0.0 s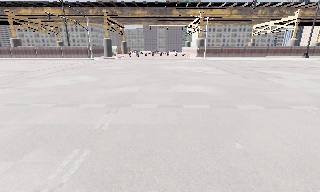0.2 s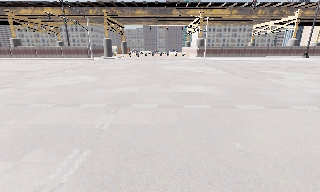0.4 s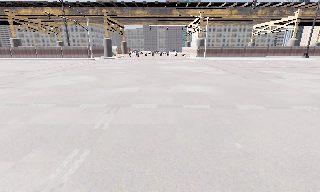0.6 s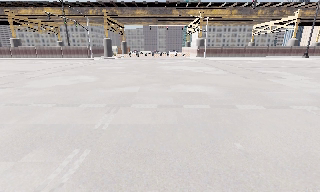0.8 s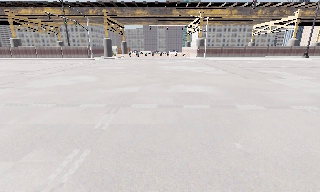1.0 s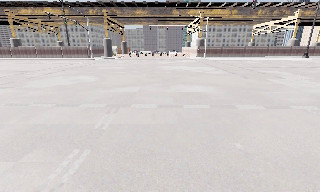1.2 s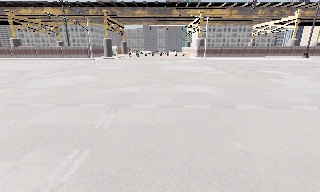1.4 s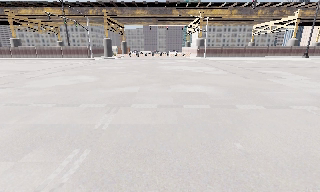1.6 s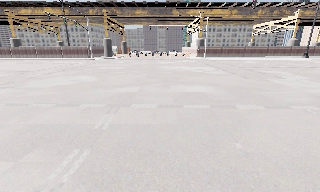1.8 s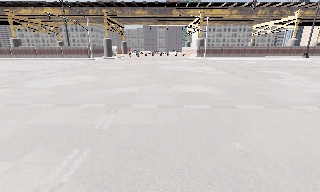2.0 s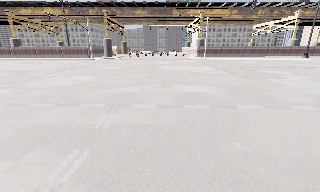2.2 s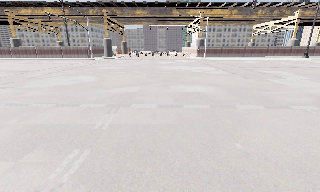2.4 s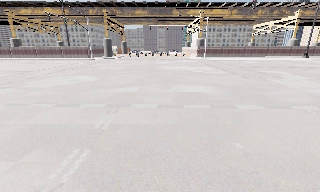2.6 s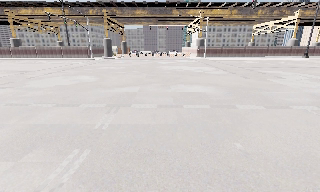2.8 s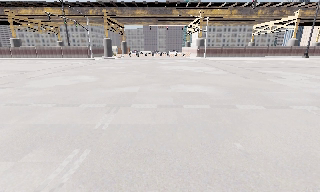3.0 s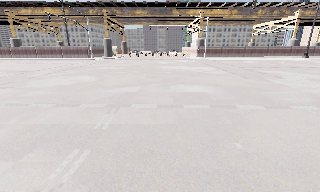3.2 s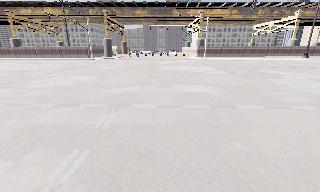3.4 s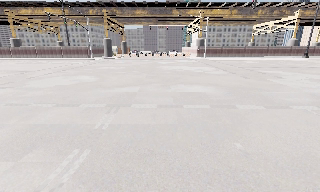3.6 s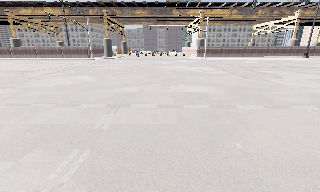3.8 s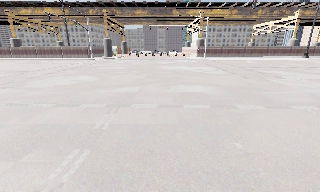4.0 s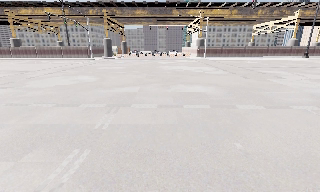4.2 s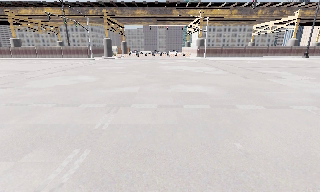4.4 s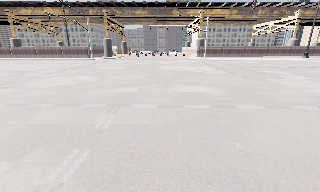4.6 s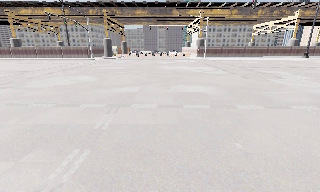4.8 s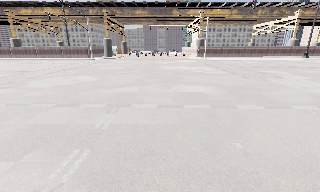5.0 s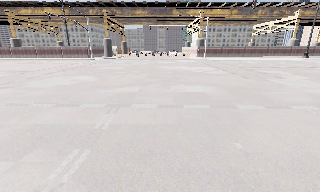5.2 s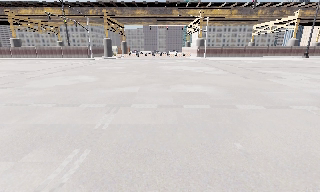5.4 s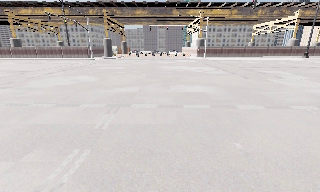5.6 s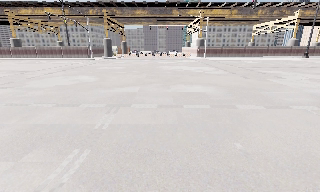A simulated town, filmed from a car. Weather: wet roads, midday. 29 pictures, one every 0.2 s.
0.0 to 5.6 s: The camera keeps its place and its aim.
The film runs forward here.
